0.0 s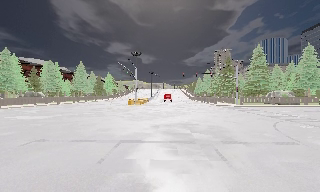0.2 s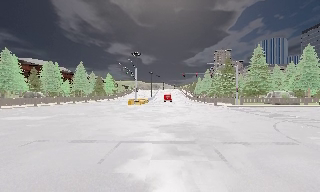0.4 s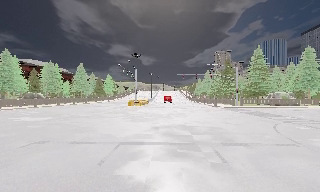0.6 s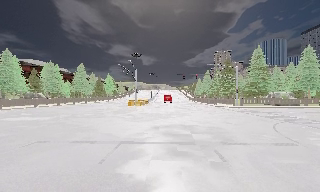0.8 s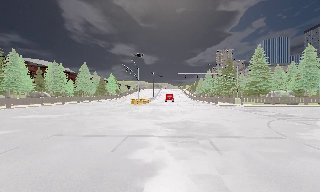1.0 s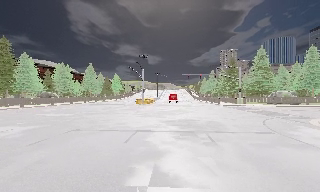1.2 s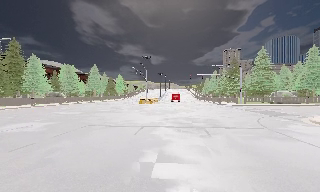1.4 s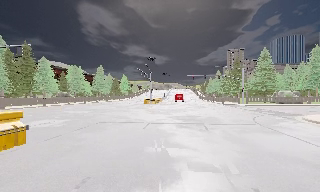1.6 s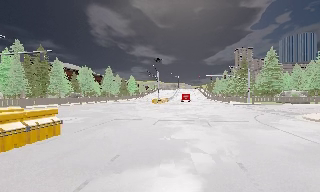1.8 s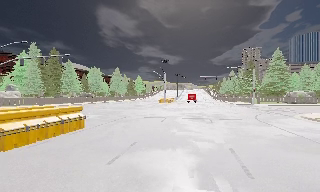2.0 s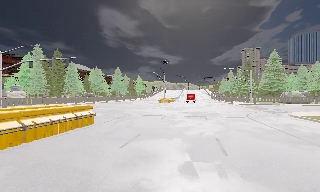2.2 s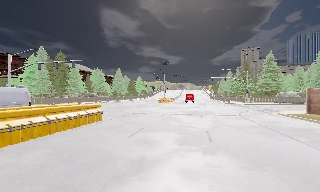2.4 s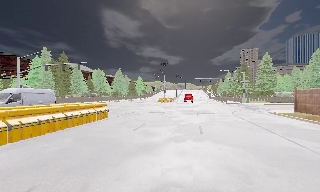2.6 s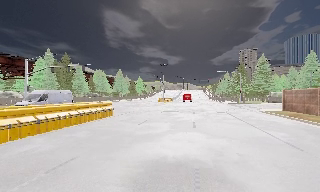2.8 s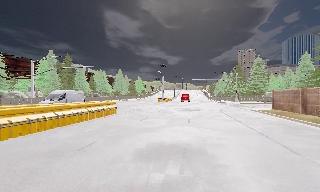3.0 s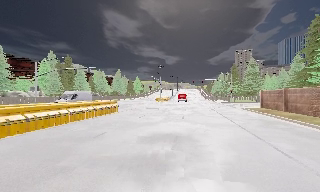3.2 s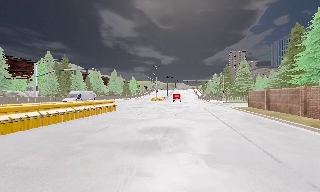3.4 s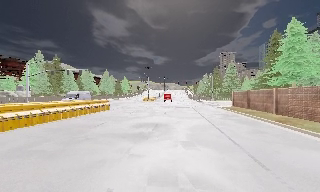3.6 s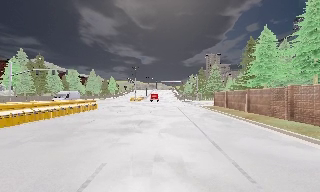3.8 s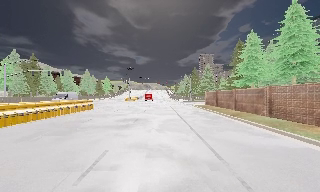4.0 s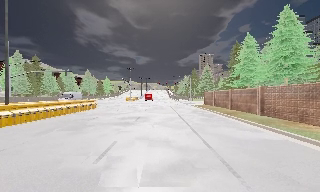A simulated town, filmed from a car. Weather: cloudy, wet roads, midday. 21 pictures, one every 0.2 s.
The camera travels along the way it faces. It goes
backward.
0.0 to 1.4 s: The camera travels backward, about 4.5 m, so what stands in front gets smaller. It gains speed.
1.4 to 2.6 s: The camera travels backward, about 8 m, so what stands in front gets smaller.
2.6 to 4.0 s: The camera swings to its right by about 10 degrees, and the scene slides to the left. It travels backward, about 10 m, so what stands in front gets smaller.
The film runs backward here.
